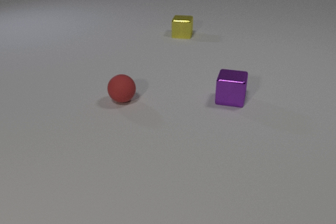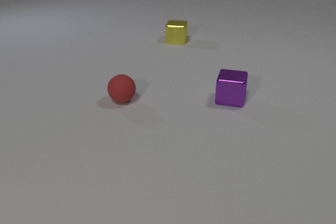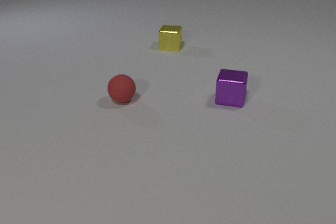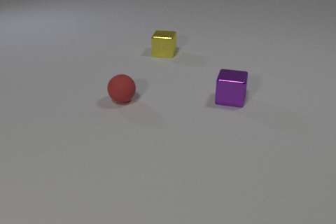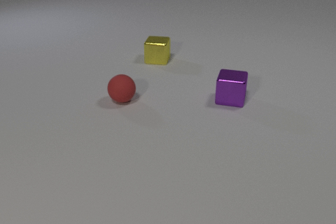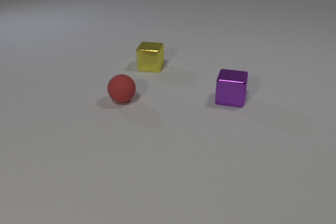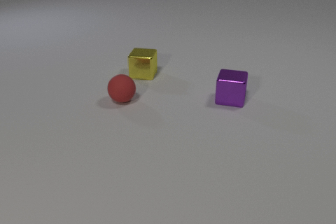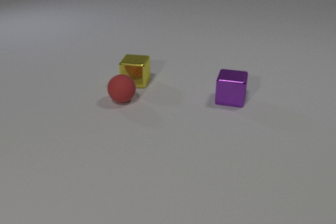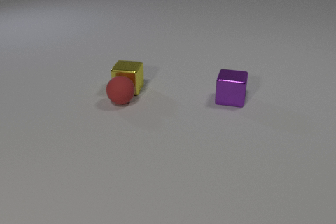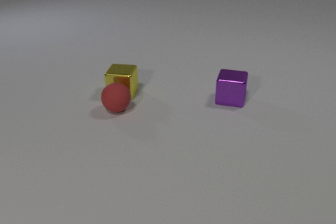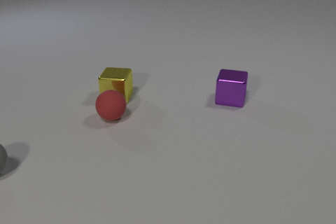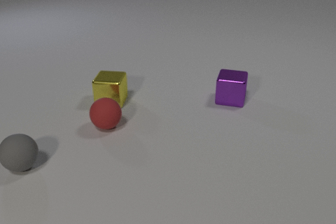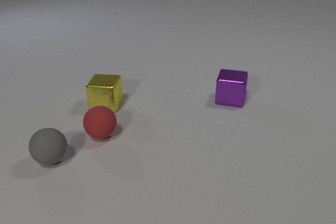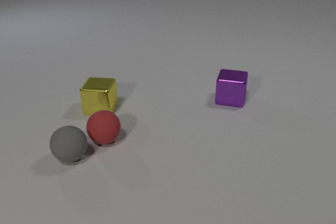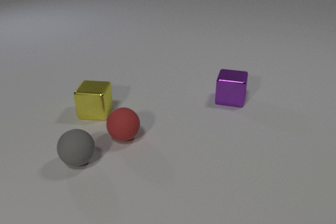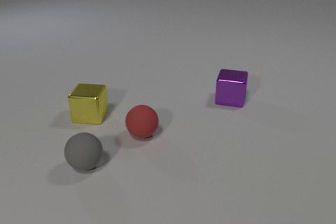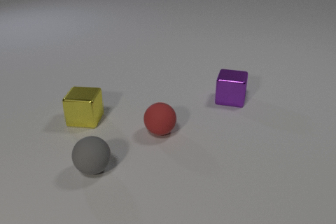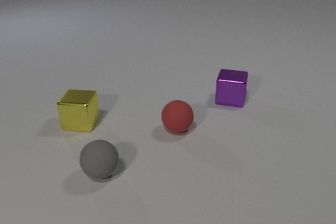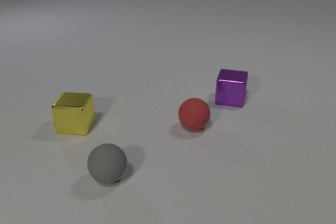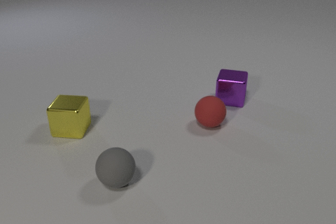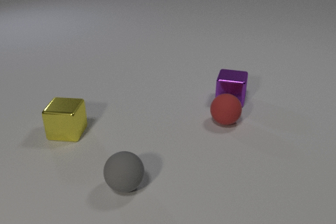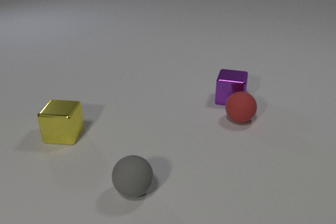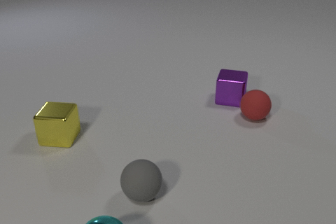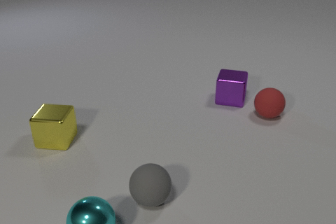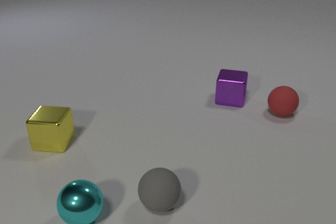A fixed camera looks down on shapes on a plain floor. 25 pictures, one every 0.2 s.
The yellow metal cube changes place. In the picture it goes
toward the camera.
The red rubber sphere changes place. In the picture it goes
to the right.
0.0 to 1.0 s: The yellow metal cube slides toward the camera.
1.0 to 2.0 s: The yellow metal cube slides toward the camera and to the left. The red rubber sphere rolls toward the camera. The gray rubber sphere comes in at the left edge. The yellow metal cube and the red rubber sphere collide.
2.0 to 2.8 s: The yellow metal cube slides toward the camera and to the left. The red rubber sphere rolls toward the camera. The gray rubber sphere rolls to the right. The red rubber sphere and the gray rubber sphere collide.
2.8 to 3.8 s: The yellow metal cube slides toward the camera and to the left. The red rubber sphere rolls to the right. The gray rubber sphere rolls toward the camera and to the right.
3.8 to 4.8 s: The yellow metal cube slides toward the camera and to the left. The red rubber sphere rolls to the right and away from the camera. The gray rubber sphere rolls to the right and toward the camera. The cyan metal sphere comes in at the bottom edge, rolls away from the camera.
How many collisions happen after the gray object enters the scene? 1.
What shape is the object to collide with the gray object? sphere.
How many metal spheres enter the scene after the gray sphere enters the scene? 1.
